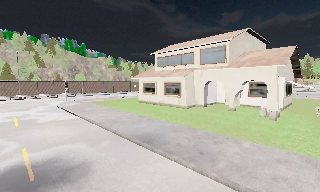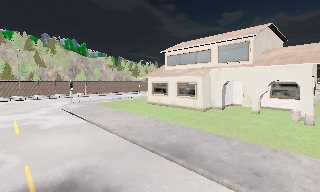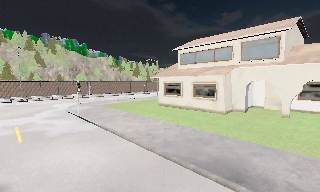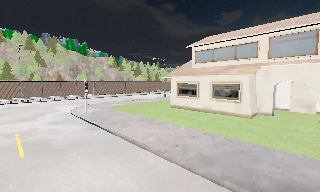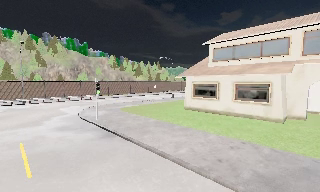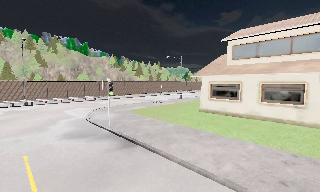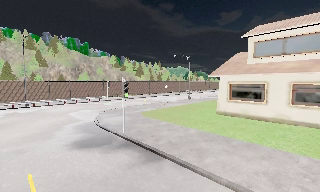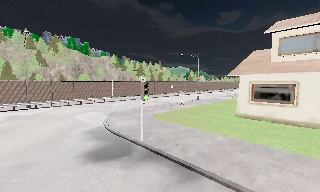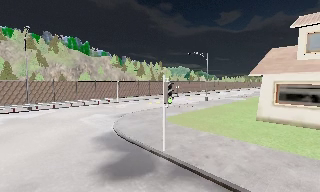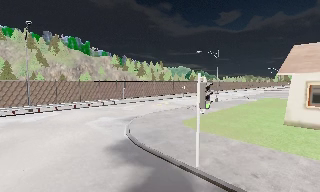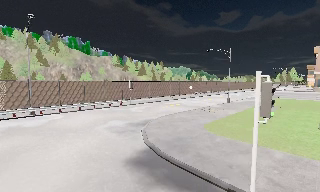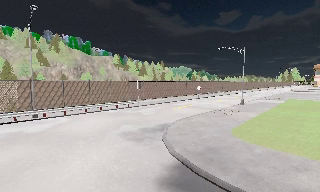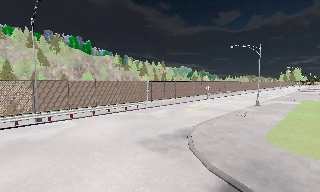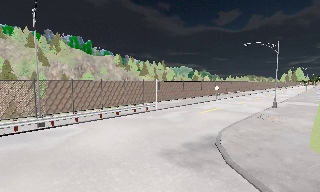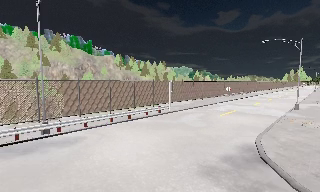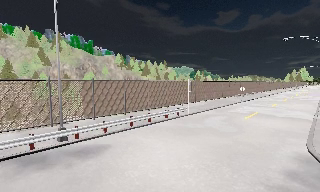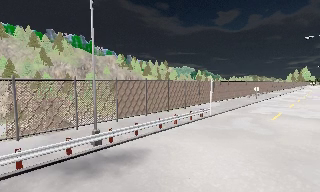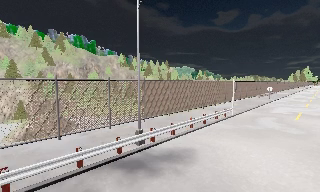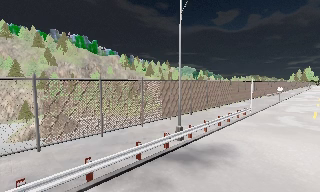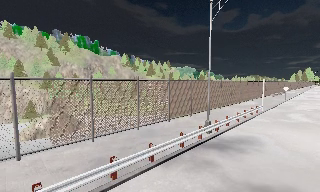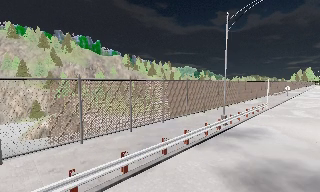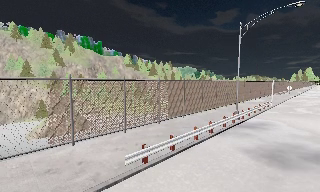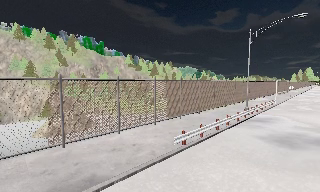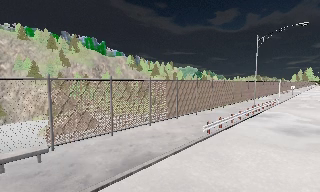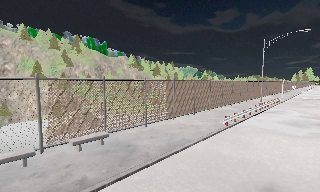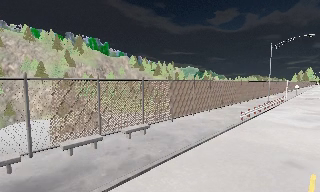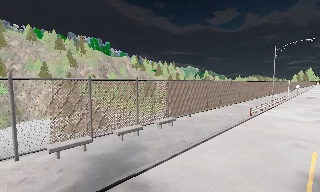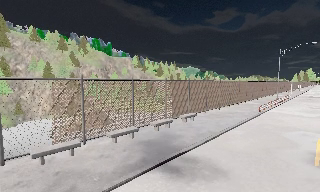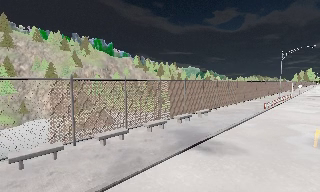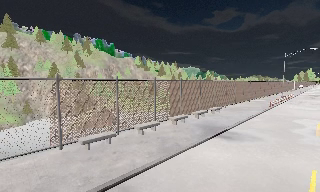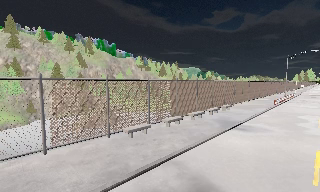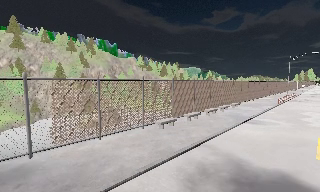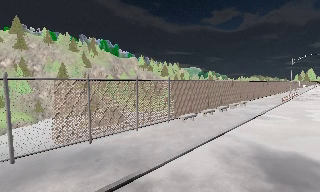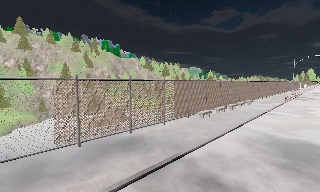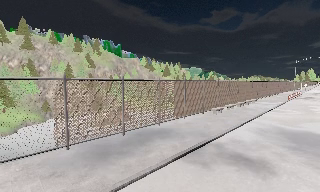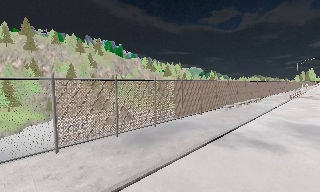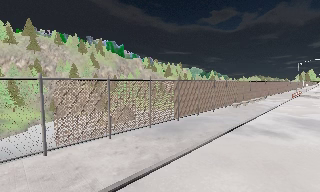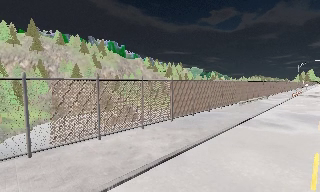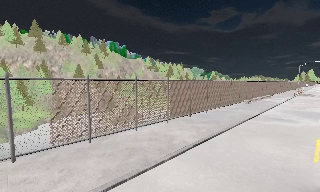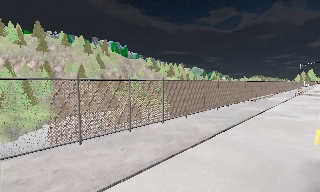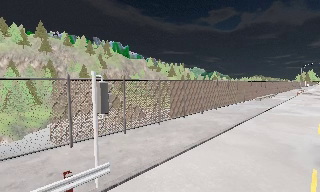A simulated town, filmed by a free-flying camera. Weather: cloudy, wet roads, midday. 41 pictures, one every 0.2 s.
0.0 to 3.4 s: The camera travels to its left and forward, about 30 m, so close, fixed things drift to the right.
3.4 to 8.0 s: The camera travels to its left and backward, about 55 m, so close, fixed things drift to the right.
The film runs backward here.
